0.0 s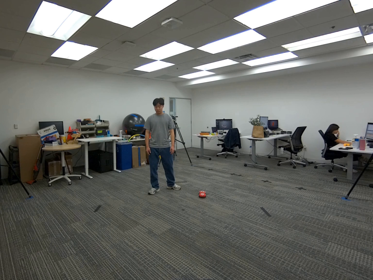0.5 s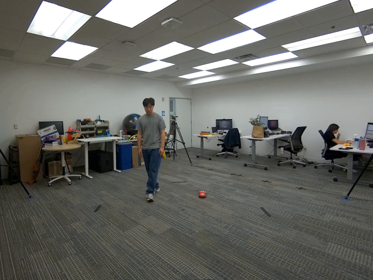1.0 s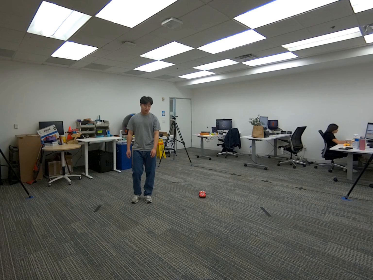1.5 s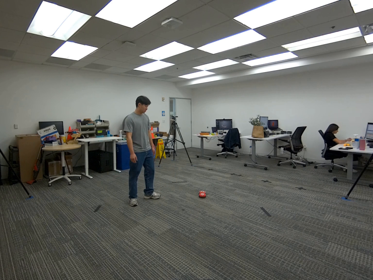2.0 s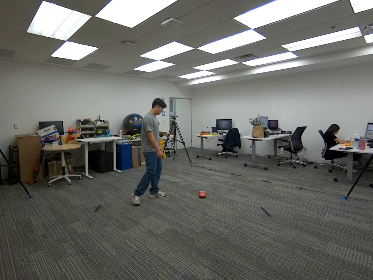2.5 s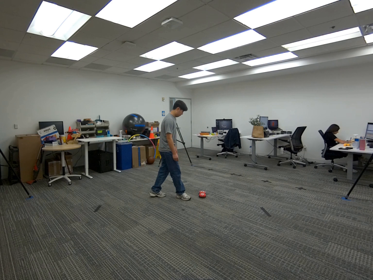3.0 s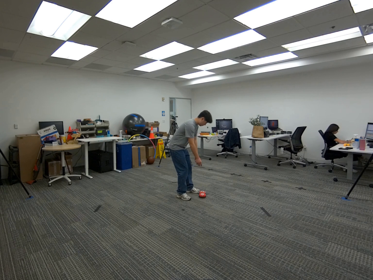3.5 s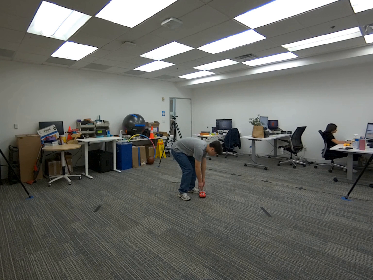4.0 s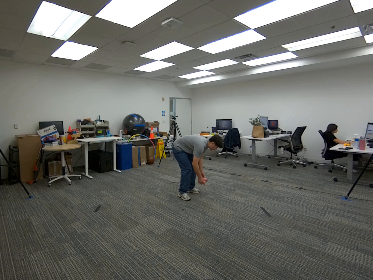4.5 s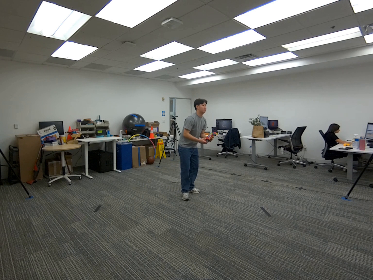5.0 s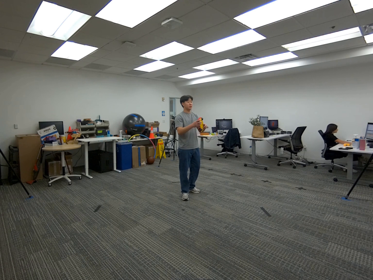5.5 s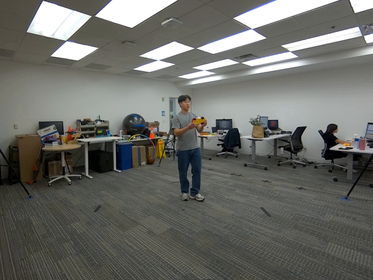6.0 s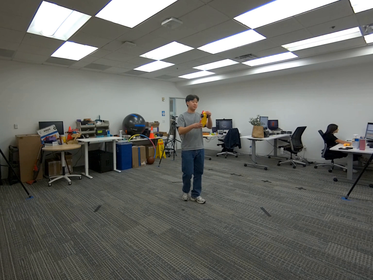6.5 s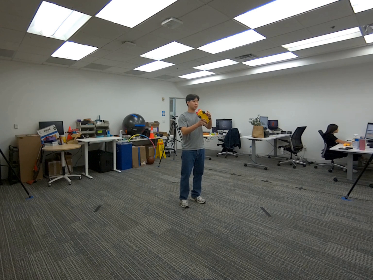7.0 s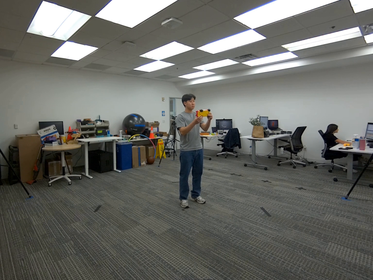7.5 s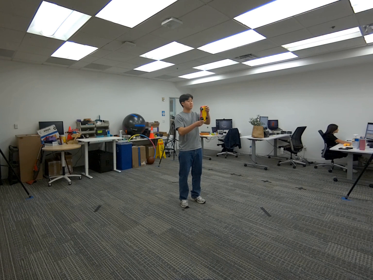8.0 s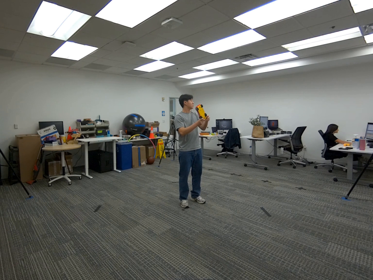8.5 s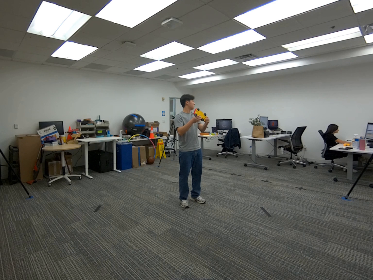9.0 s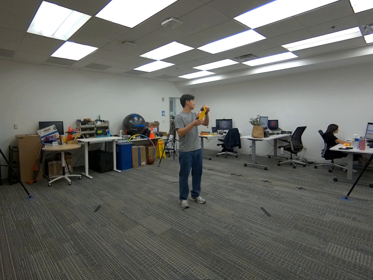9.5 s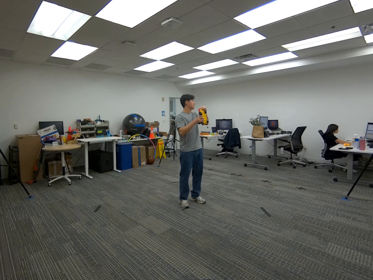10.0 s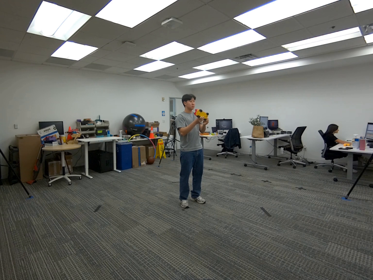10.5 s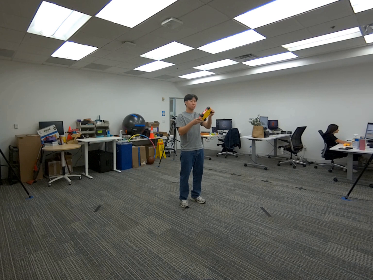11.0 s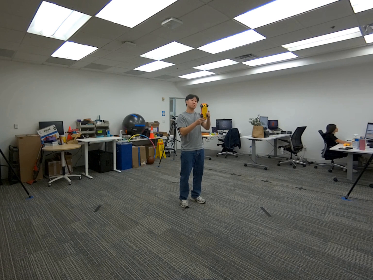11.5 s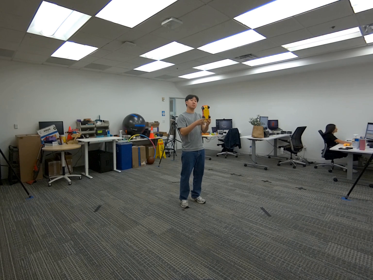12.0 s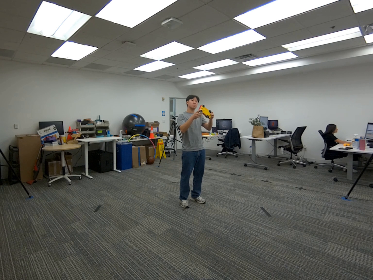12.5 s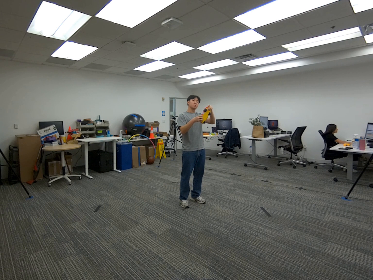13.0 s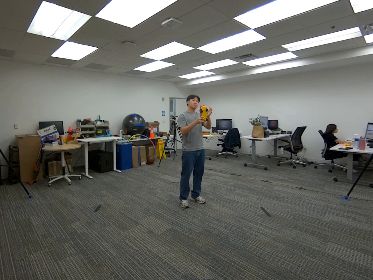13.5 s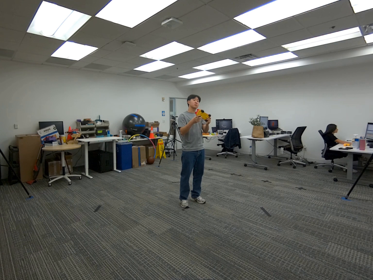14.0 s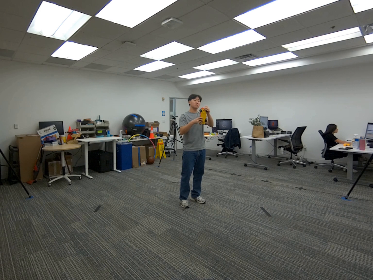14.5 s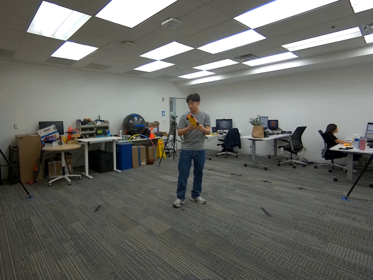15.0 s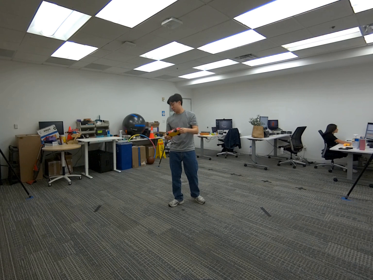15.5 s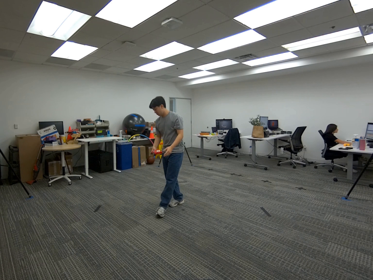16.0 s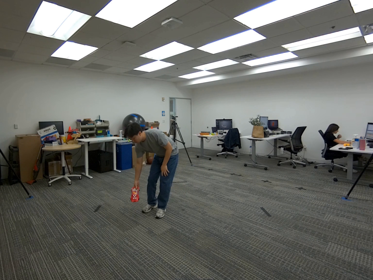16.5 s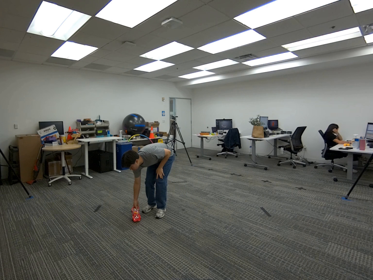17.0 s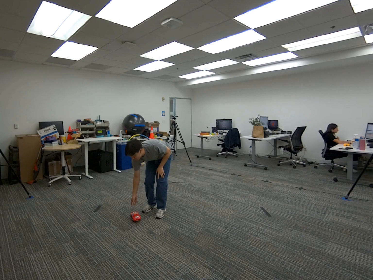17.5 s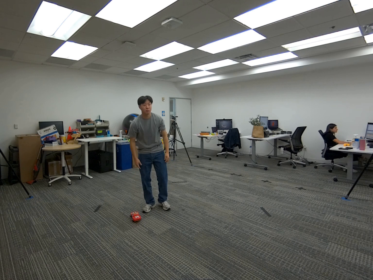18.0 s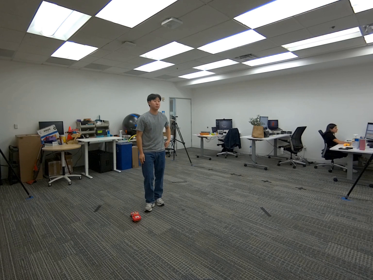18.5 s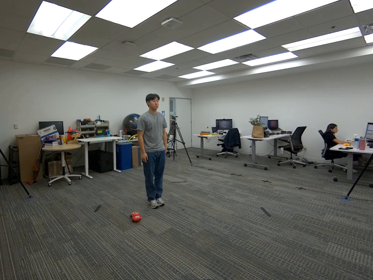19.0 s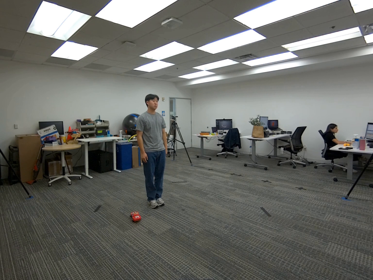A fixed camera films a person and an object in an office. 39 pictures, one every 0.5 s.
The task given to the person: Walk to the toy car on the ground, pick it up with both hands, and rotate the car midair until end of scene. Put car back on ground when finished.
